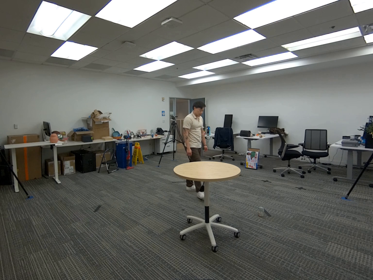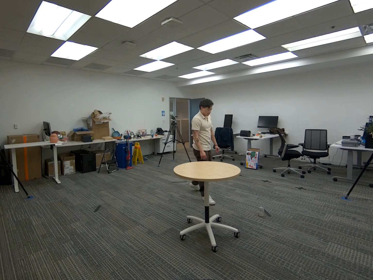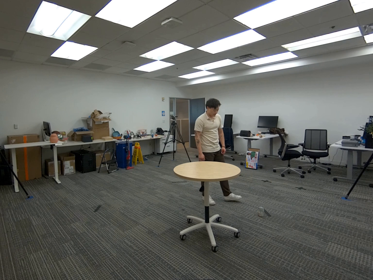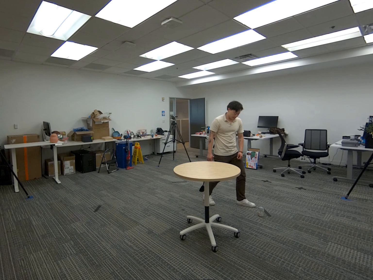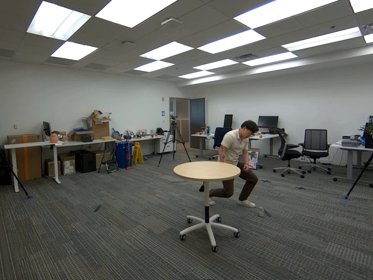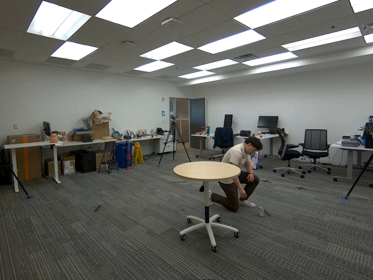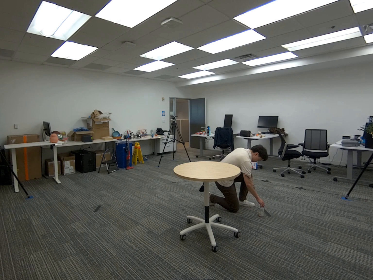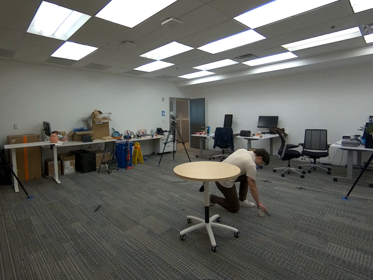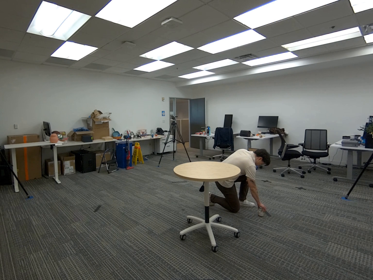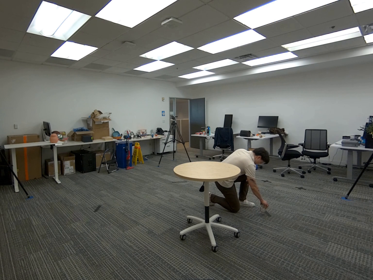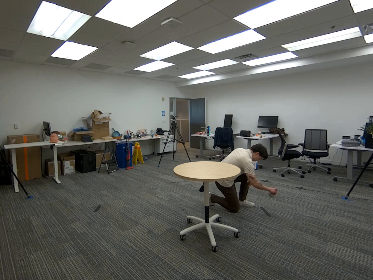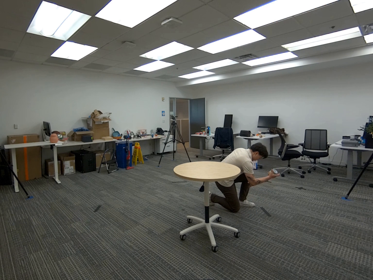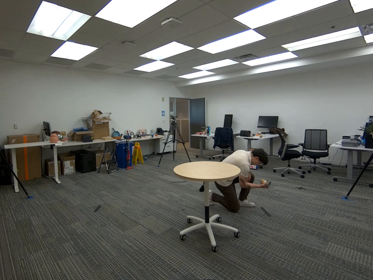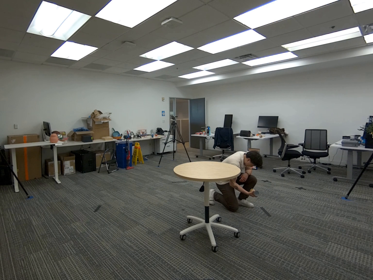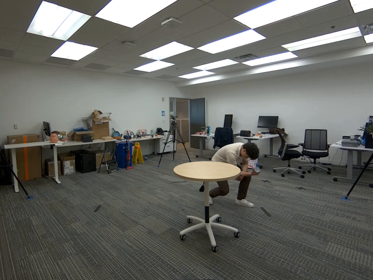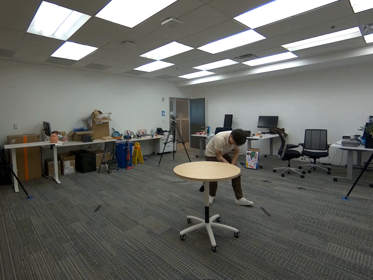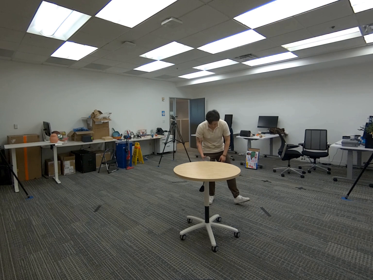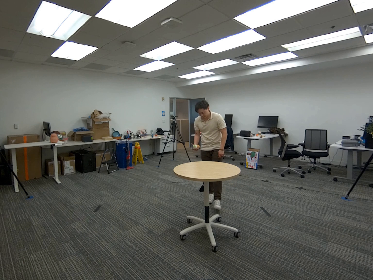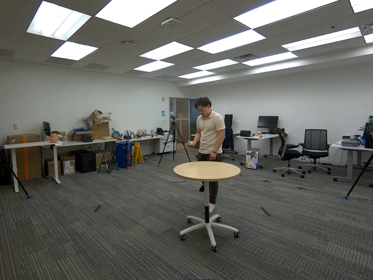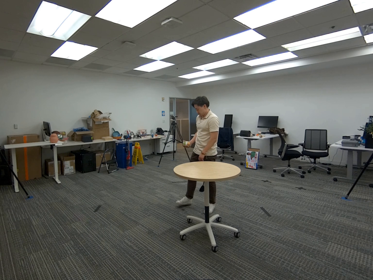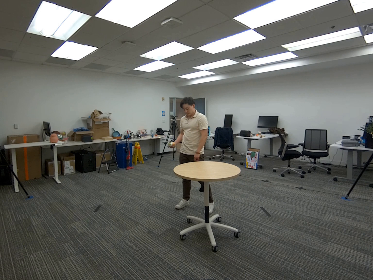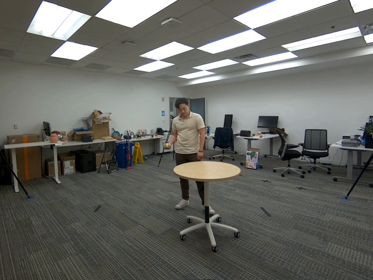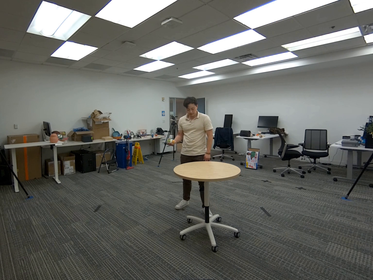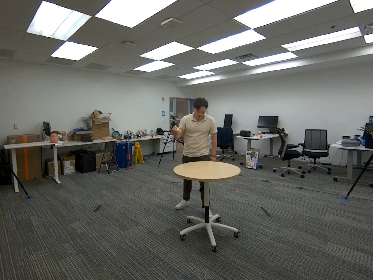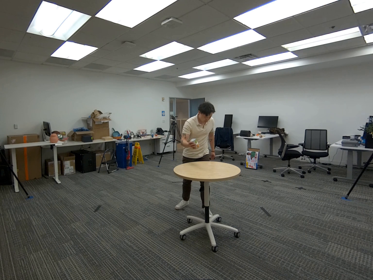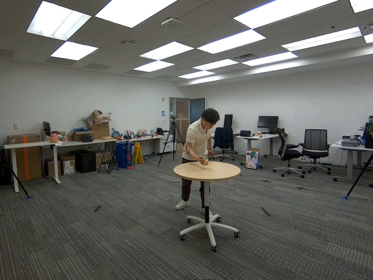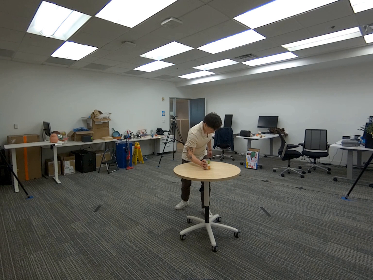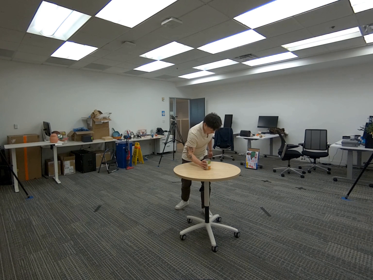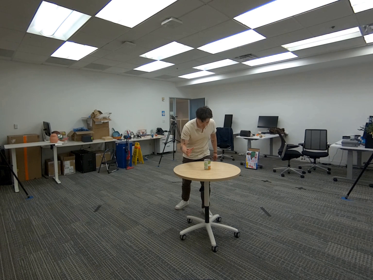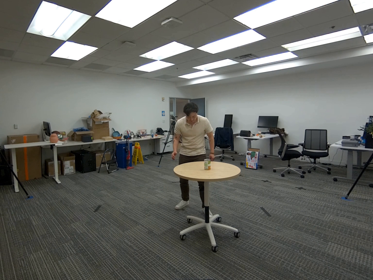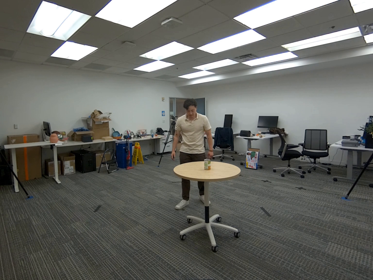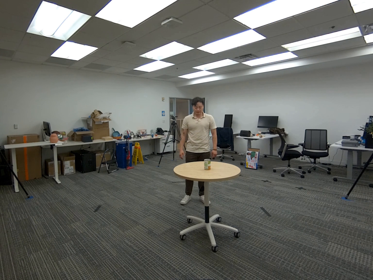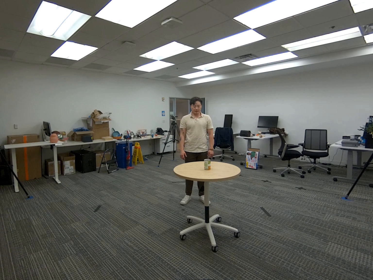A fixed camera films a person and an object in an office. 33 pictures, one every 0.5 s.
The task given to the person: Walk over to the corn can on the ground and pick up the corn can using your right hand. Place the corn can on the round table.
